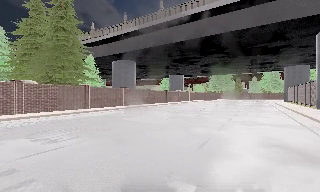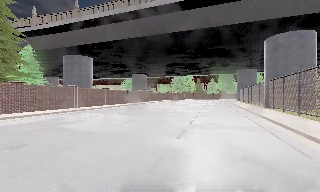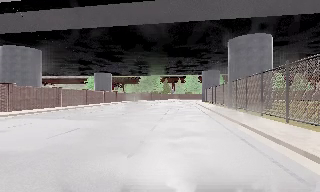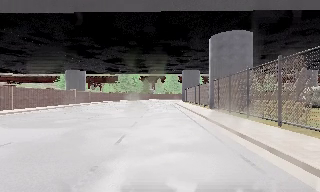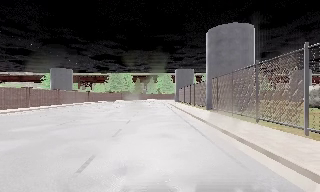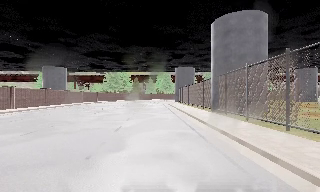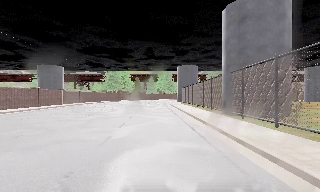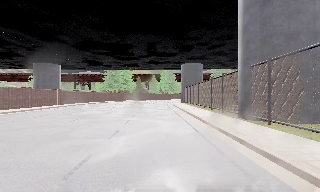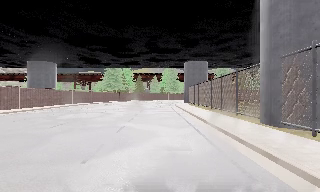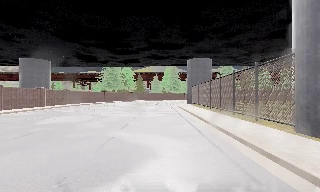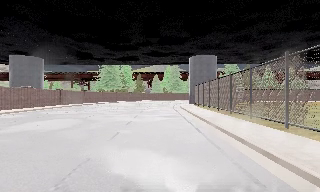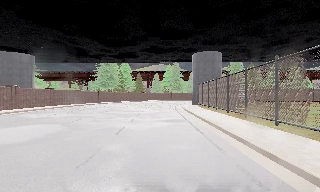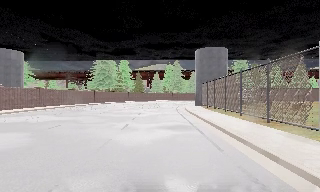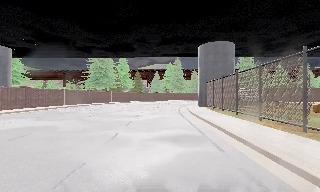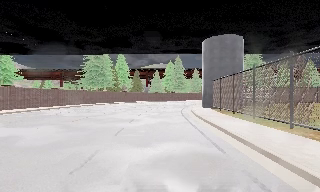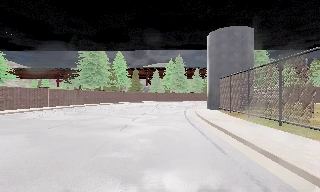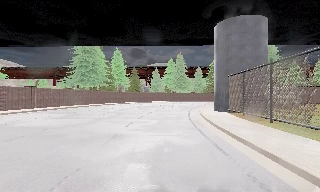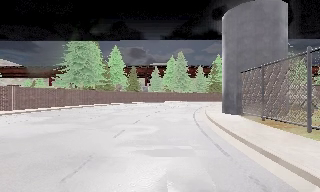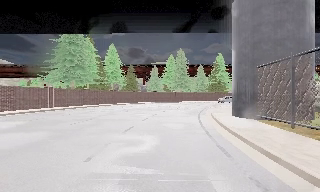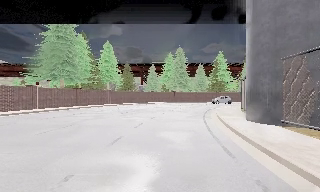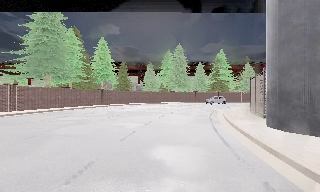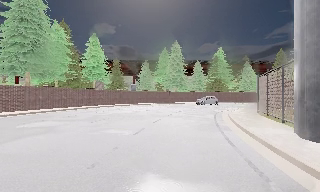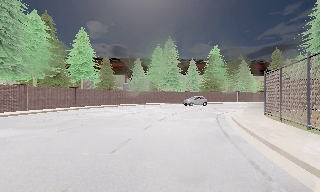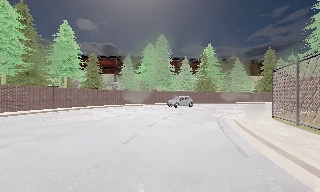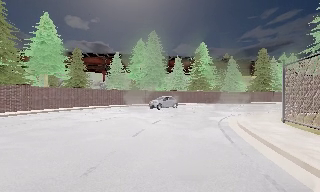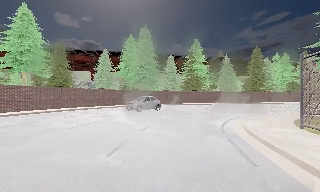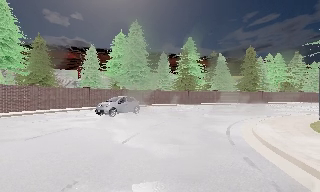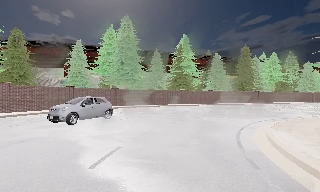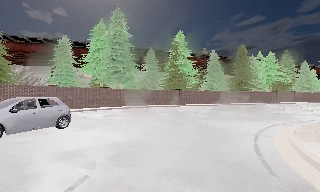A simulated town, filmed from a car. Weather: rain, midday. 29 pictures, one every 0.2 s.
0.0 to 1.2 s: The camera pans to its right, which is clockwise from overhead, by about 35 degrees. It travels forward, about 11 m.
1.2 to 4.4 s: The camera travels forward, about 35 m, so what stands in front looms larger.
4.4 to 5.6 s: The camera pans to its right, which is clockwise from overhead, by about 15 degrees. It travels forward, about 11 m, so what stands in front looms larger.
The film runs forward here.
